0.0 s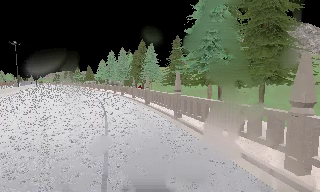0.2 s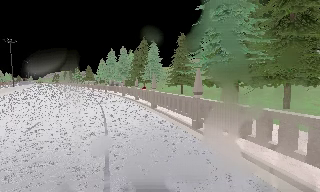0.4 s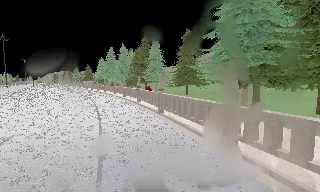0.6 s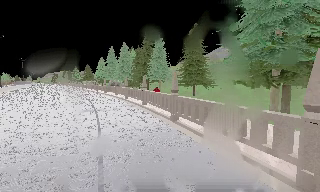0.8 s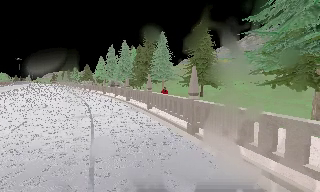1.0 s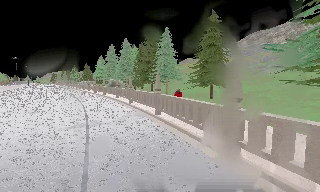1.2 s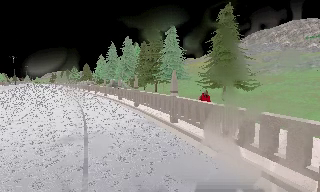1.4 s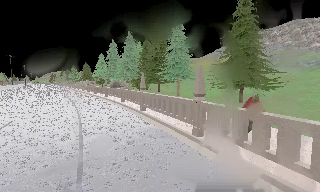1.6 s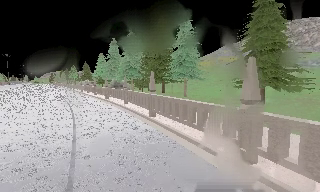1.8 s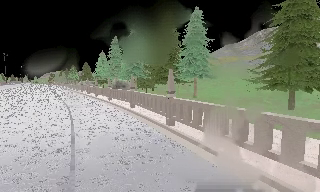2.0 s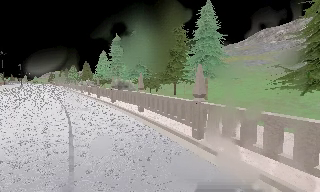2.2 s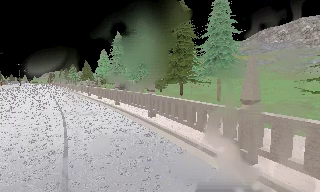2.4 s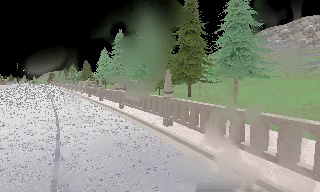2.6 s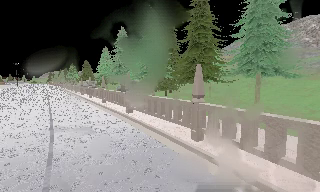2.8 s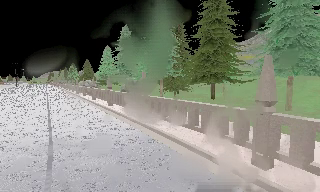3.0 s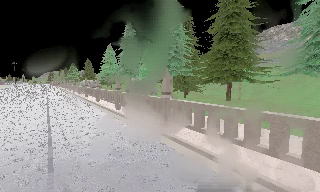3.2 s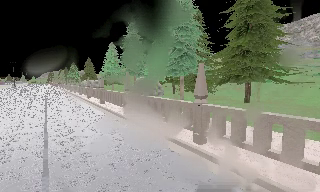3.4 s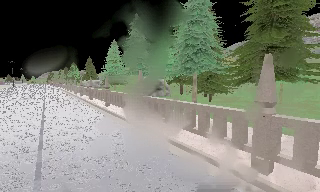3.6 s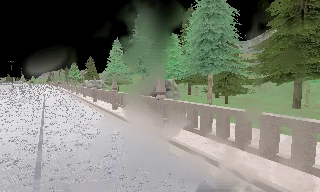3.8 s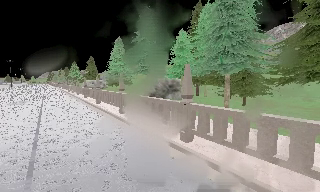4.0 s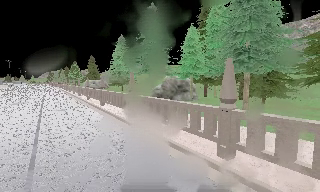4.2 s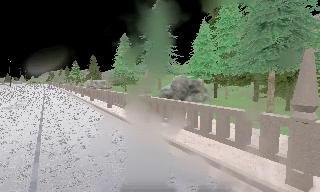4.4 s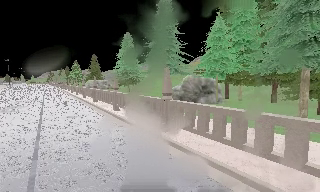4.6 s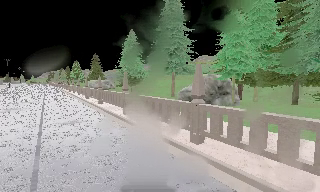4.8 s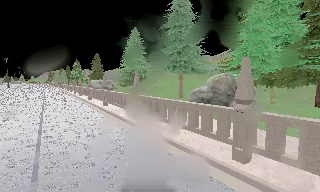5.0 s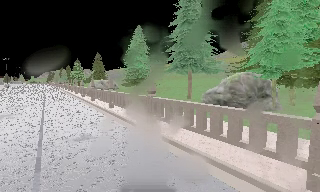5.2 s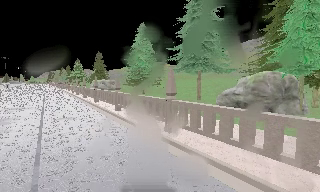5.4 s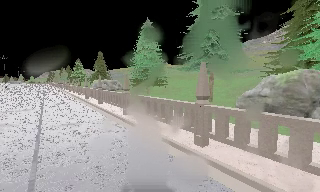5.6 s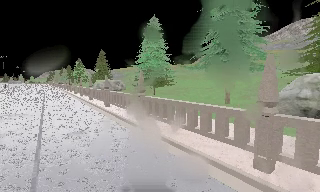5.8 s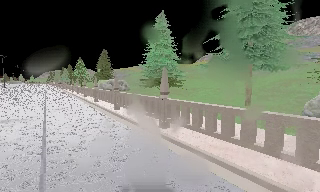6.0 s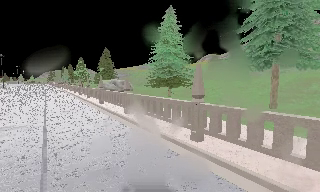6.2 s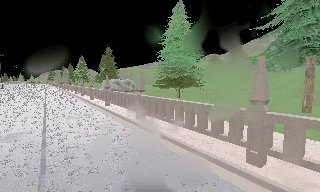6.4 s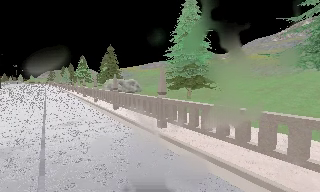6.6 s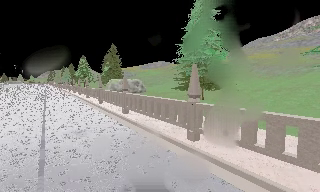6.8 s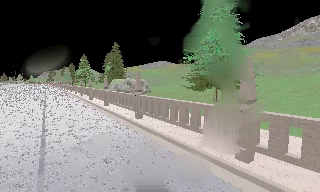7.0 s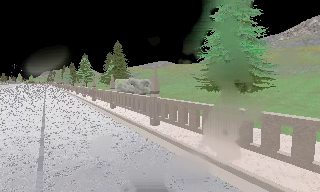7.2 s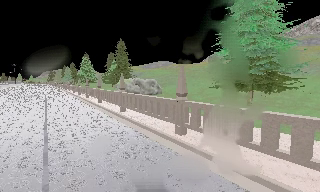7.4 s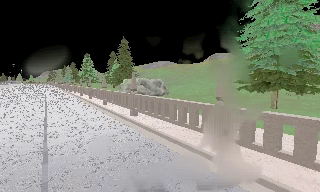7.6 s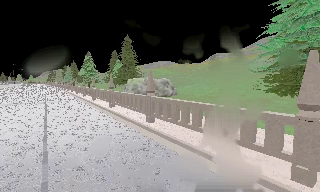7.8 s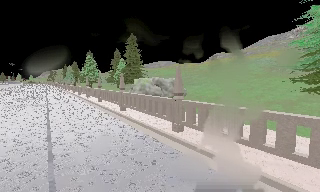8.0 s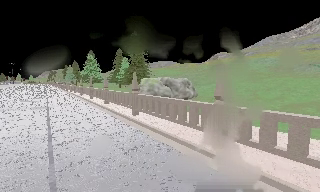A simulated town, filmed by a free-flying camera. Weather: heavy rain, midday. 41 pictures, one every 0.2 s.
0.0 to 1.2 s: The camera travels forward, about 13 m, so what stands in front looms larger.
1.2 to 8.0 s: The camera travels forward and to its left, about 65 m, so what stands in front looms larger.
The film runs forward here.
